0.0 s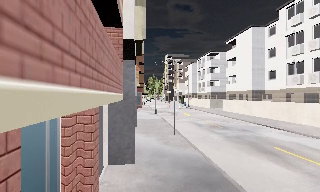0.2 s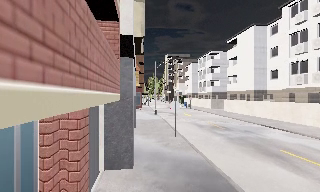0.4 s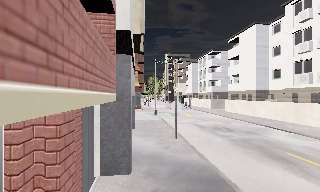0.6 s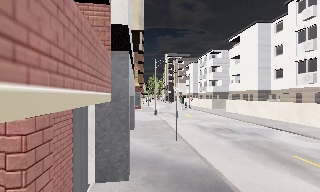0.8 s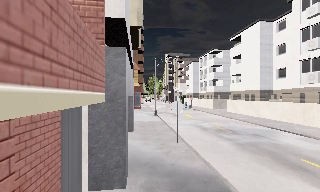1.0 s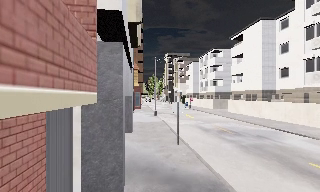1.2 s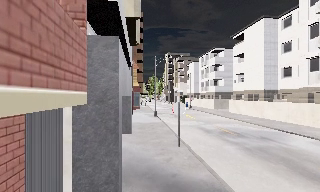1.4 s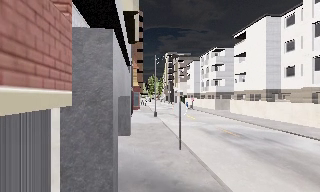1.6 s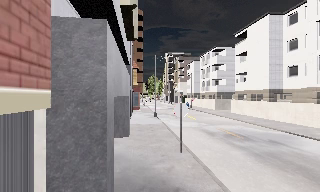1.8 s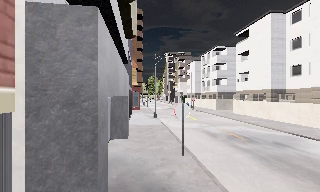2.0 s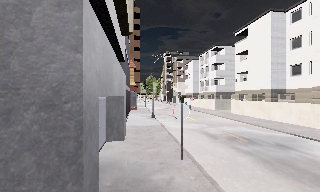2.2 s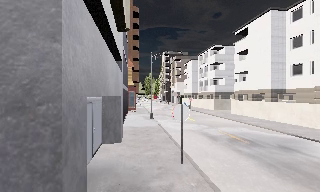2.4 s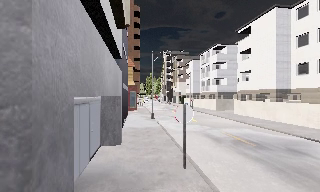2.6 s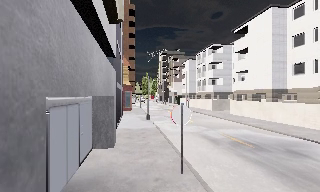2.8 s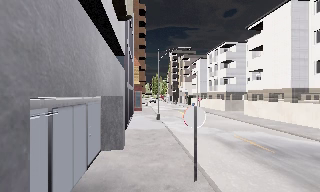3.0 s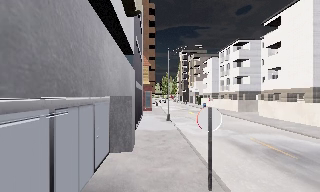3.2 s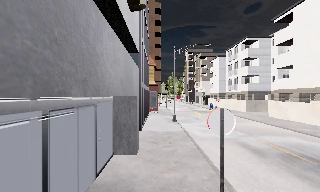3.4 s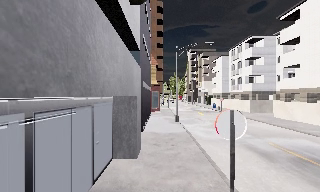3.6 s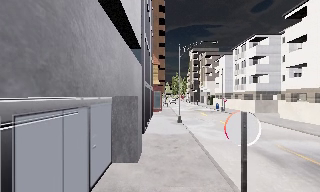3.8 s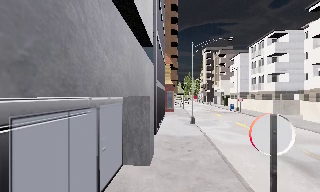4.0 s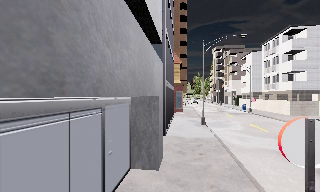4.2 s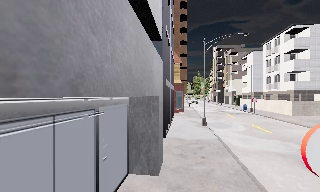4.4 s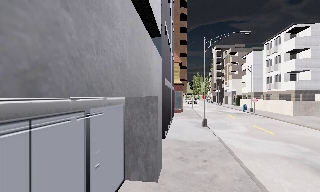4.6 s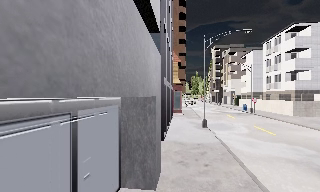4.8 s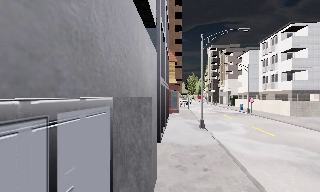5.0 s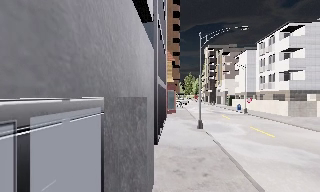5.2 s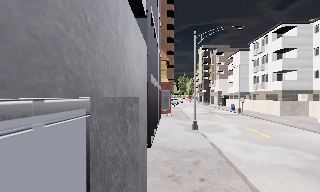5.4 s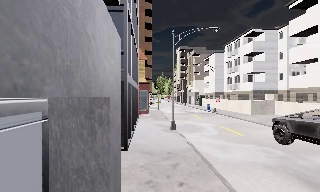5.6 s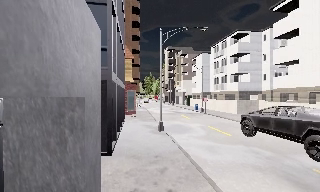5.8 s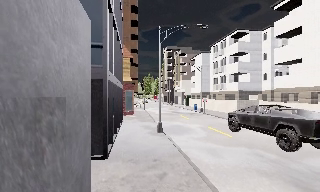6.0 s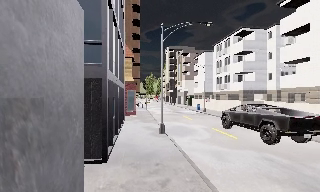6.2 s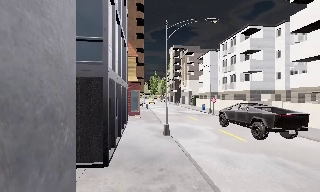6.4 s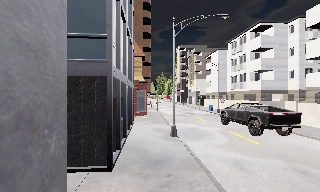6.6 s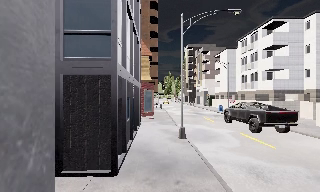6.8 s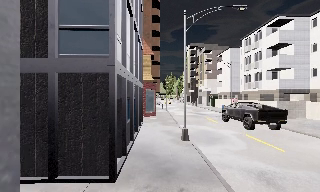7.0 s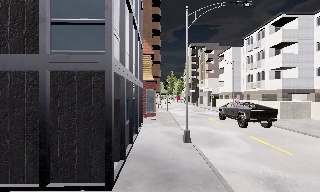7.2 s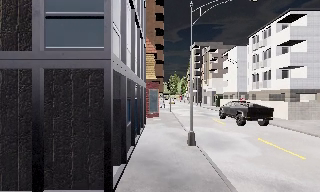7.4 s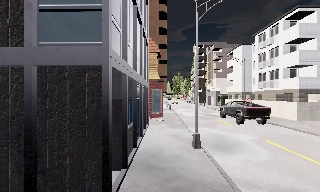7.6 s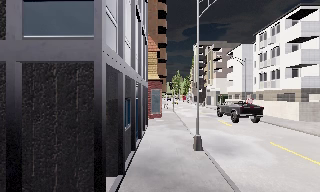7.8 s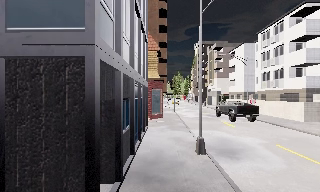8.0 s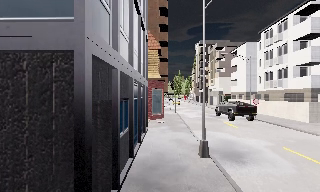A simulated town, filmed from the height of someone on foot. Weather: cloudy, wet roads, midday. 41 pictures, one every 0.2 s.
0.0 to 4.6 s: The scene slides to the right, as the camera pans about 15 degrees to its left. It travels forward, about 9 m, so what stands in front looms larger.
4.6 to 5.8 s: The camera pans to its right, which is clockwise from overhead, by about 15 degrees. It travels forward, about 2.5 m, so what stands in front looms larger.
5.8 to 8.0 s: The camera swings to its left by about 10 degrees, and the scene slides to the right. It travels forward, about 4.5 m, so what stands in front looms larger.
The film runs forward here.
